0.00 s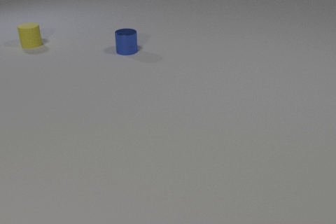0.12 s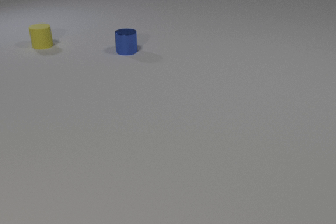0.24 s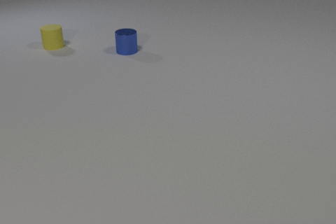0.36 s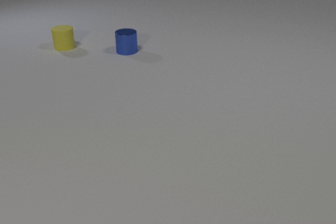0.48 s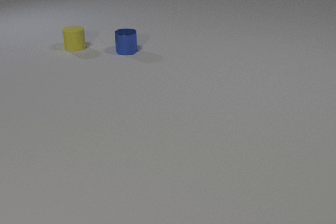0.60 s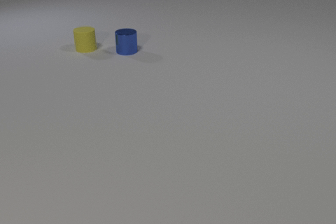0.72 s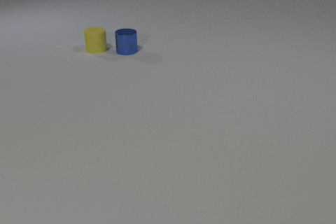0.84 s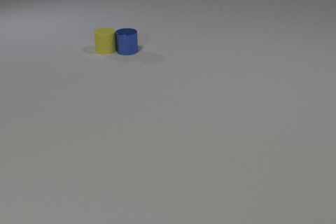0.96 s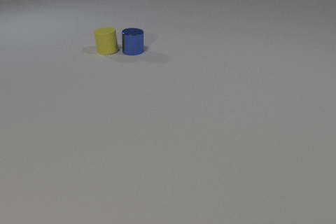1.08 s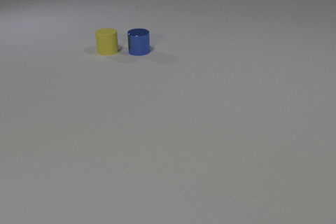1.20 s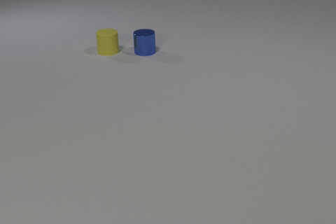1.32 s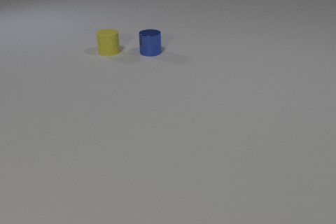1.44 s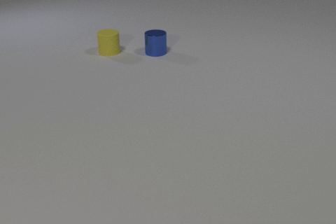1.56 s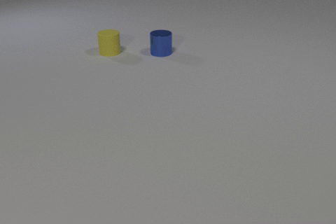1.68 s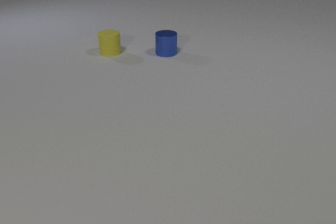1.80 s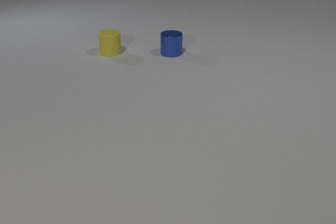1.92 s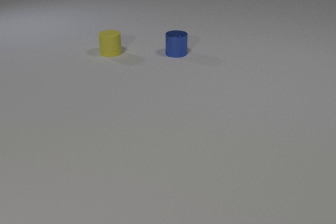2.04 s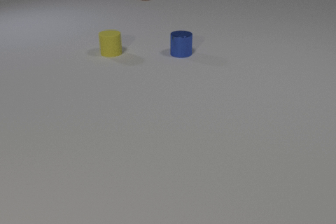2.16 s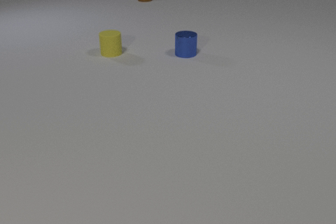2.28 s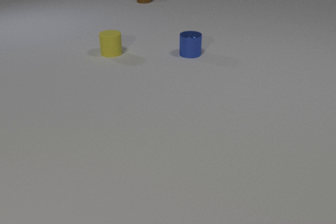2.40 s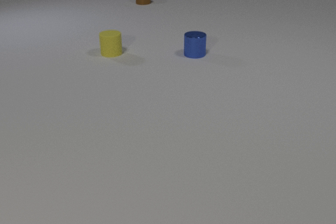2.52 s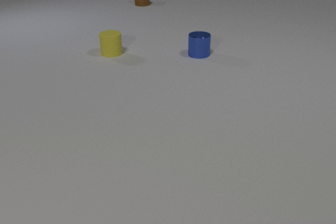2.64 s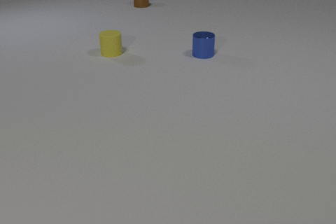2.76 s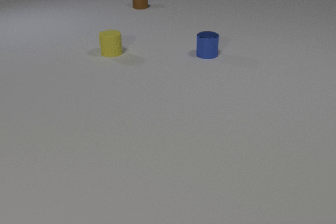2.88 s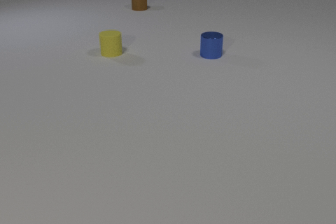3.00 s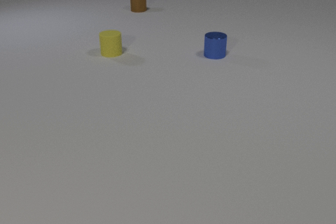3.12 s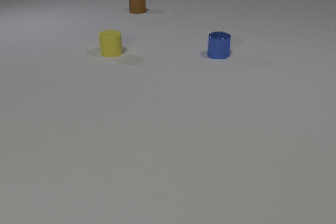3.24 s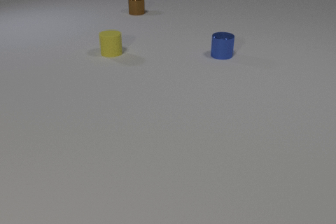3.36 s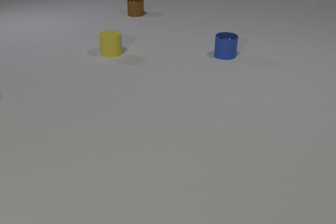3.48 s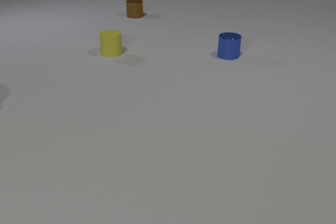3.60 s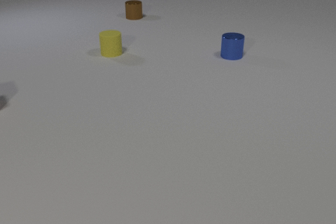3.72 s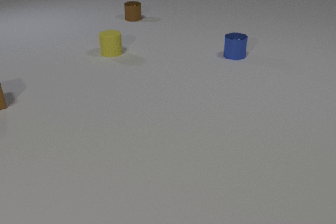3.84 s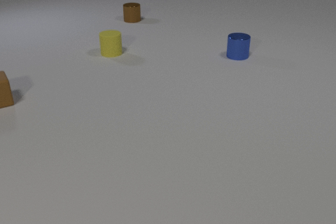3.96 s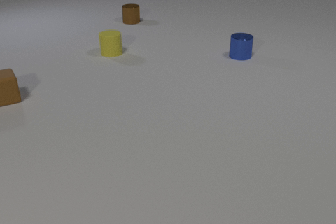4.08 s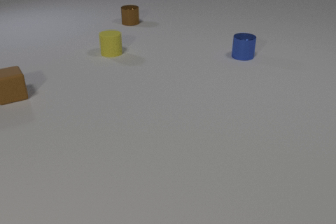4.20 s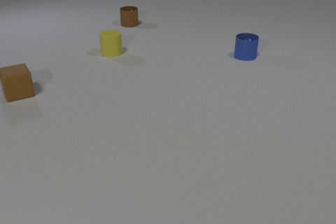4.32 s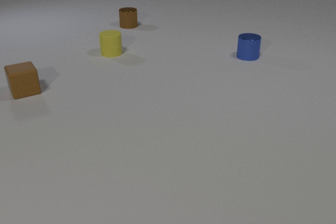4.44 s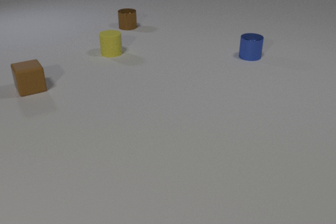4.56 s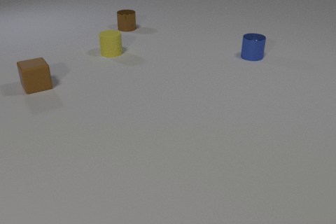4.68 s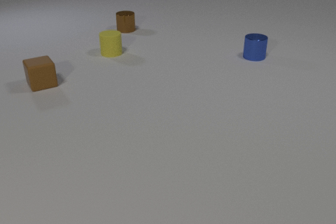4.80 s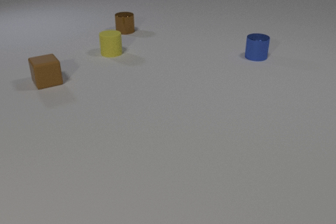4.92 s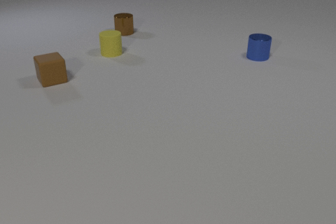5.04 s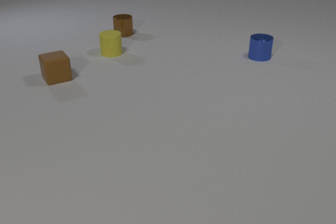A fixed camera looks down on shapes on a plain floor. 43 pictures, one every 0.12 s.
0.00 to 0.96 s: The yellow rubber cylinder slides to the right and toward the camera. The blue metal cylinder slides to the right. The yellow rubber cylinder and the blue metal cylinder collide.
0.96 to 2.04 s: The yellow rubber cylinder slides toward the camera. The blue metal cylinder slides to the right. The brown metal cylinder comes in at the top edge, slides toward the camera.
2.04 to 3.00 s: The blue metal cylinder slides to the right. The brown metal cylinder slides toward the camera.
3.00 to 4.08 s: The blue metal cylinder slides to the right. The brown metal cylinder slides toward the camera. The brown rubber cube comes in at the left edge, slides to the right and away from the camera.
4.08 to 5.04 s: The blue metal cylinder slides to the right. The brown metal cylinder slides toward the camera. The brown rubber cube slides to the right and away from the camera.
What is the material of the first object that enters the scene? metal.
What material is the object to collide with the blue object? rubber.
How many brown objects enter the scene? 2.
